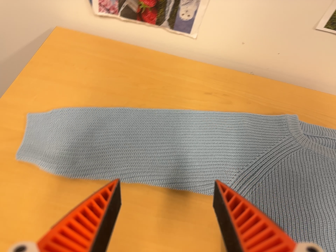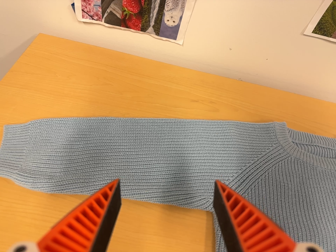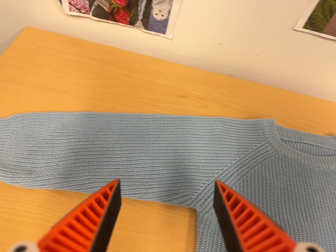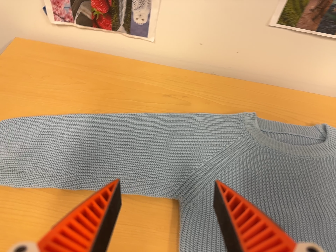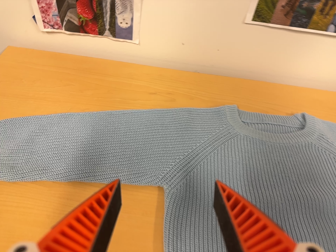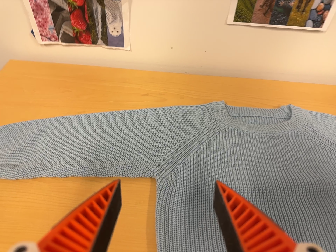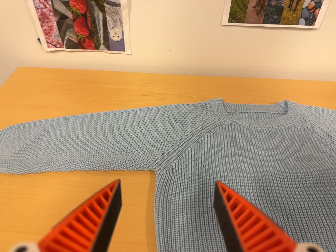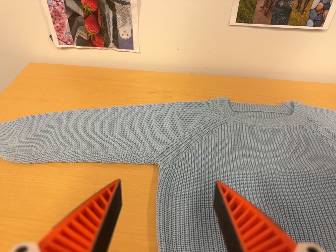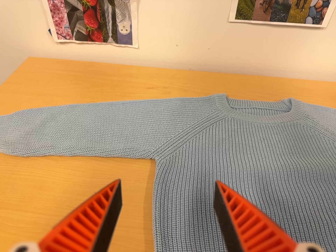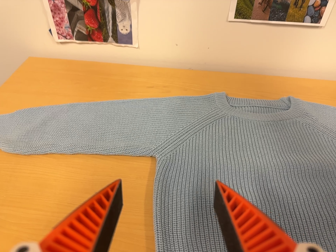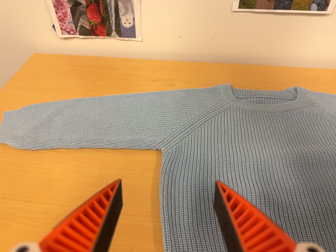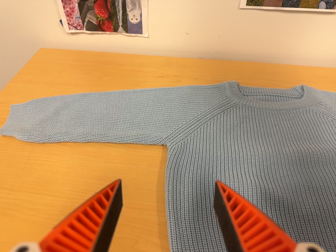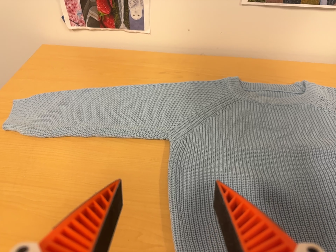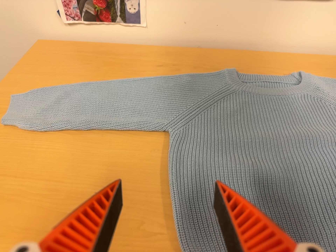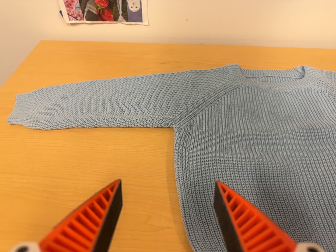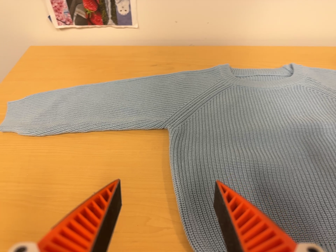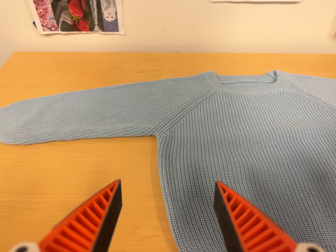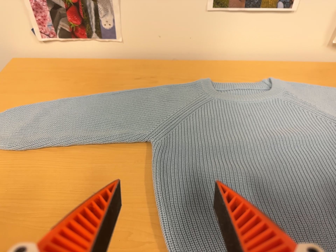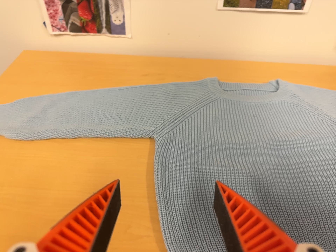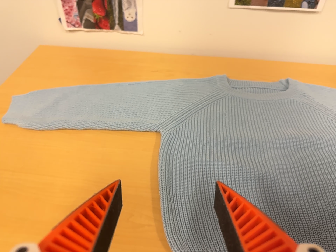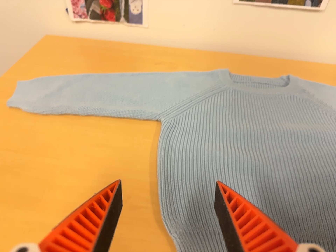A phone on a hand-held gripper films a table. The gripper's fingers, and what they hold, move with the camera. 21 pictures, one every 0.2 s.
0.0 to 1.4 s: The camera travels to its right, toward the bottom of its view and backward, about 18 cm, so close, fixed things drift to the left. Its aim tips toward the top of its view by about 10 degrees. It rolls about its line of sight by about 10 degrees, and the scene rotates counterclockwise.
1.4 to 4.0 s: The camera travels toward the bottom of its view and backward, about 9 cm, so close, fixed things drift upward.
The film runs backward here.
